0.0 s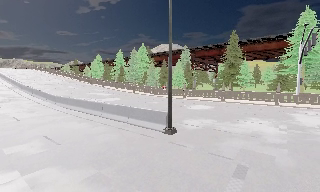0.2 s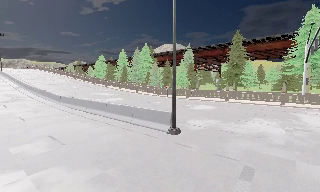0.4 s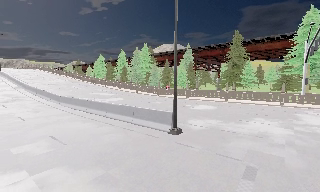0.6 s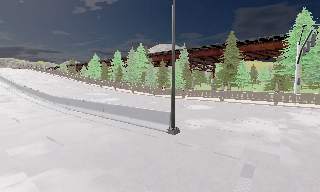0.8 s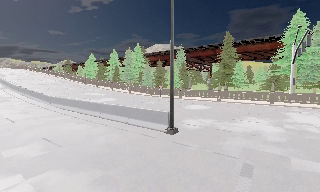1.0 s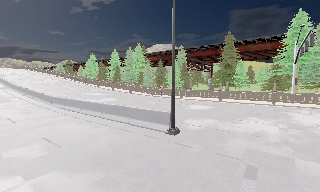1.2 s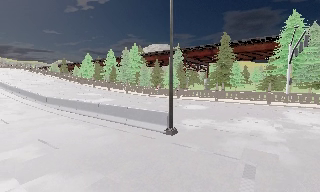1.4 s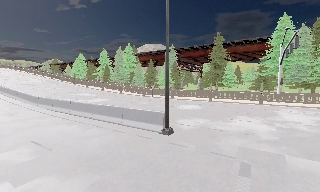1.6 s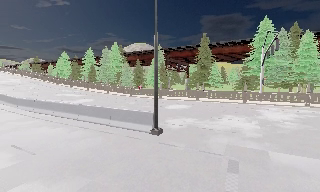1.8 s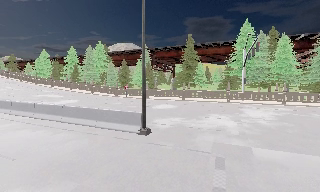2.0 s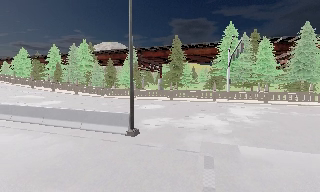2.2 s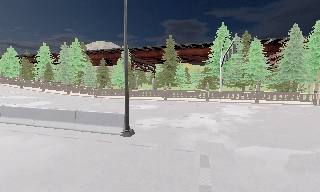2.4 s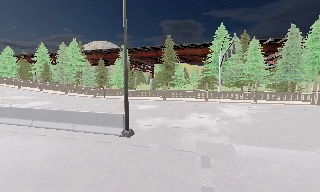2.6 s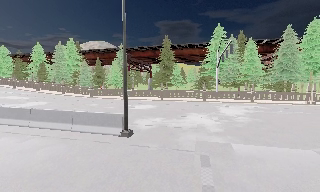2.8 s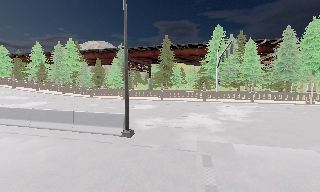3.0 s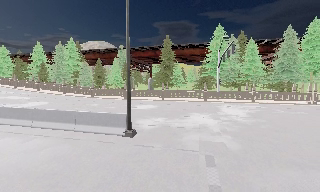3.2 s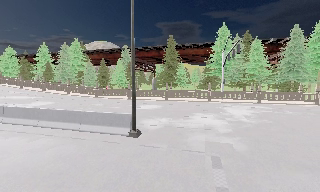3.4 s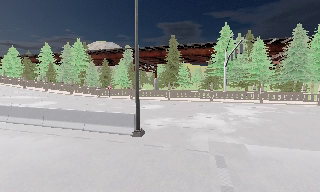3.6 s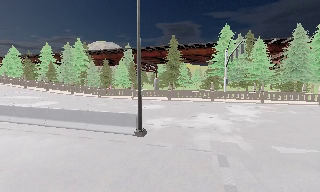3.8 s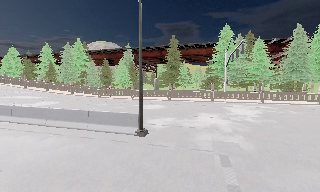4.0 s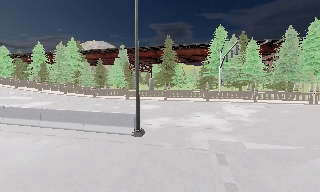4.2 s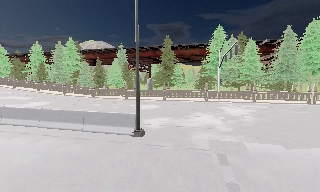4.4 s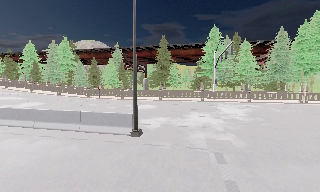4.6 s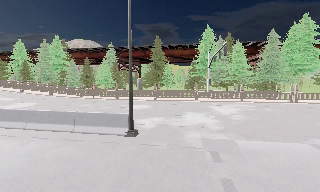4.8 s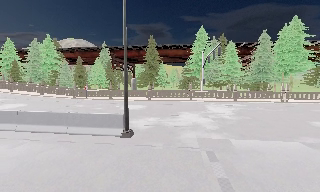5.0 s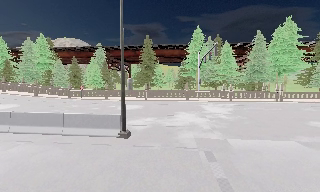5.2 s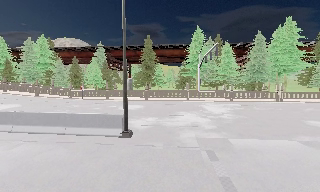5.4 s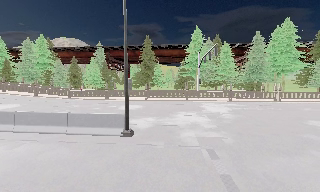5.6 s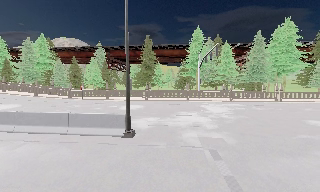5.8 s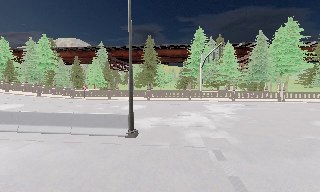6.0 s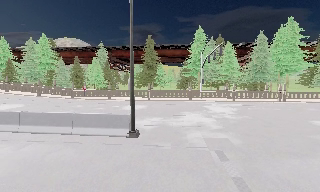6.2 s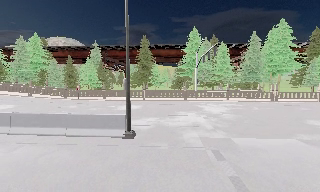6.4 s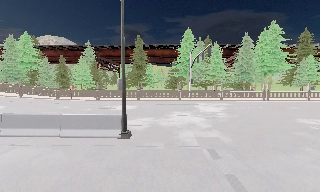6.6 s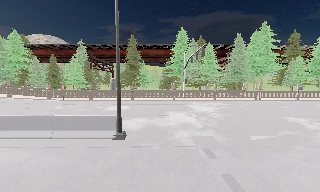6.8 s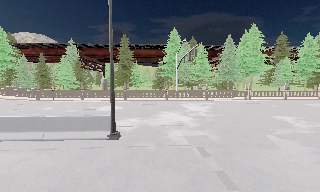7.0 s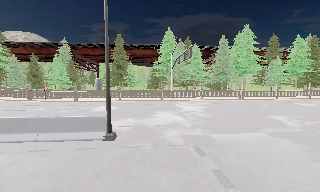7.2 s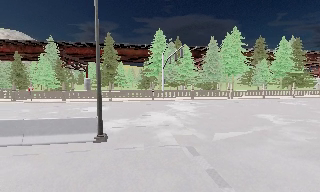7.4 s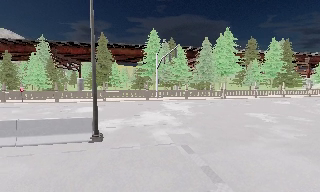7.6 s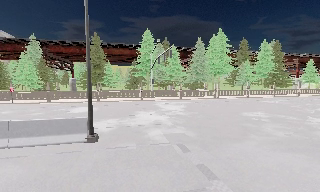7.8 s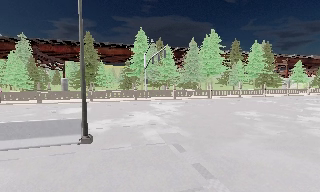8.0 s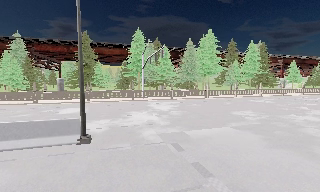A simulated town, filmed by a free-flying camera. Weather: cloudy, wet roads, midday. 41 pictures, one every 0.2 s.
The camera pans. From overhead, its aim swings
clockwise.
0.0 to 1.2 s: The camera travels to its left, about 0.5 m.
1.2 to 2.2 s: The camera pans to its right, which is clockwise from overhead, by about 20 degrees. It travels to its left, about 0.5 m.
2.2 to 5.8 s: The camera travels to its left, about 2 m.
5.8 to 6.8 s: The camera shifts only a little, or ends up much as it began.
6.8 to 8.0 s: The camera pans to its right, which is clockwise from overhead, by about 15 degrees. It travels to its left, about 0.5 m.
The film runs backward here.
